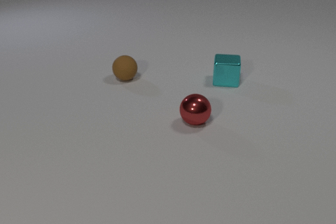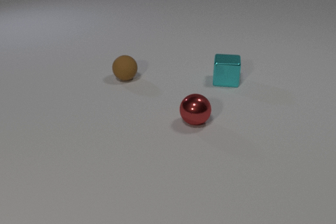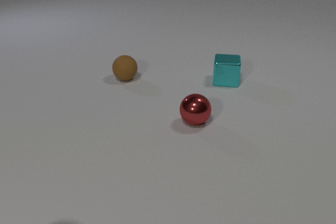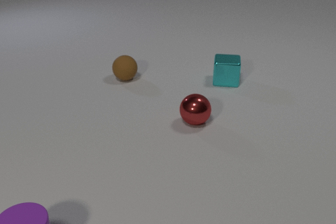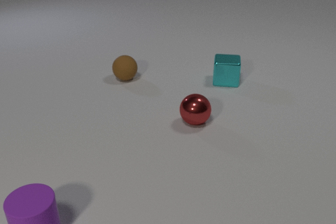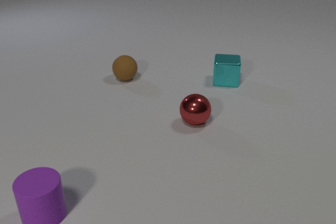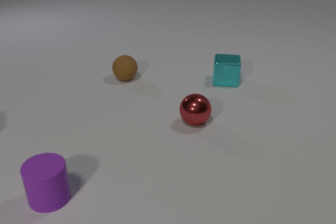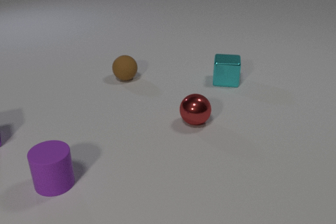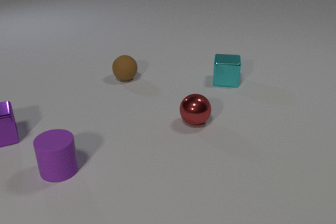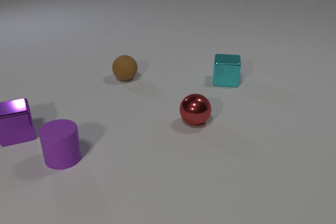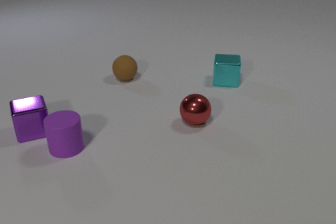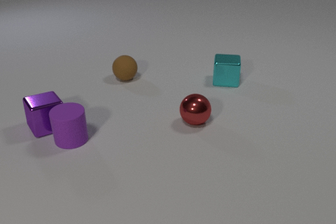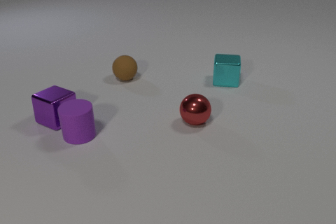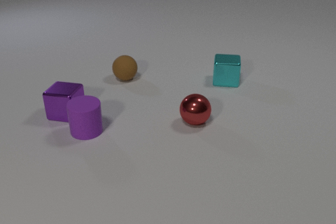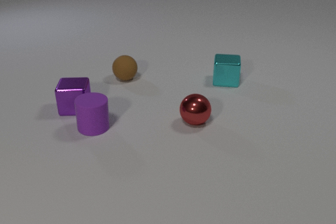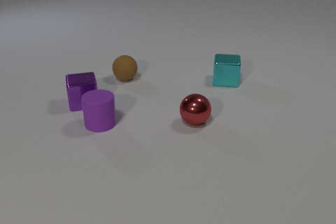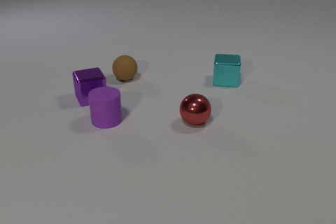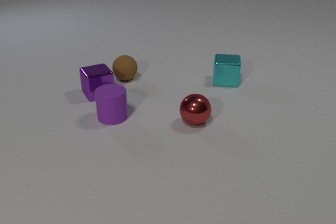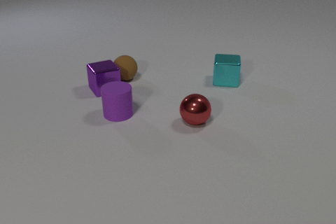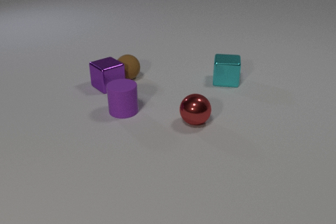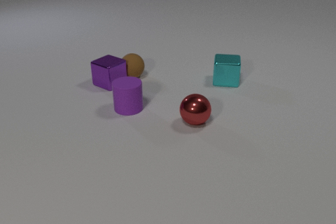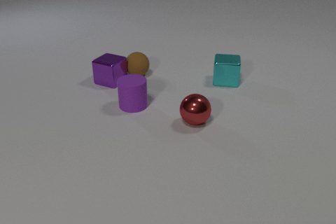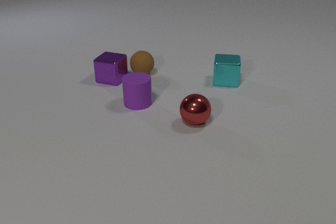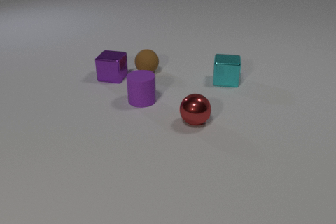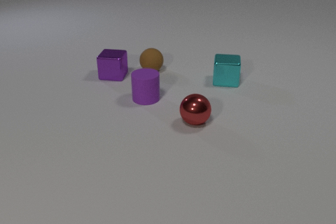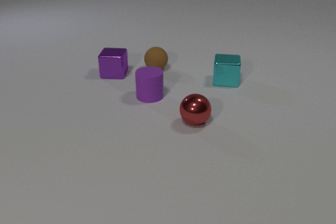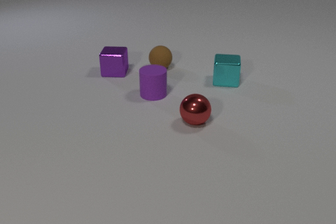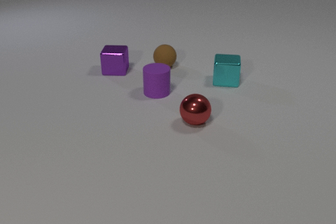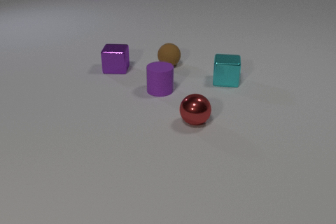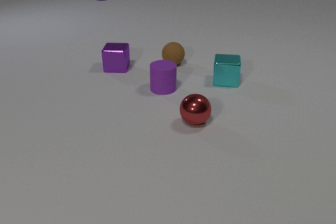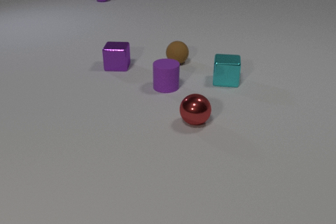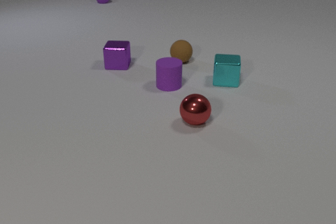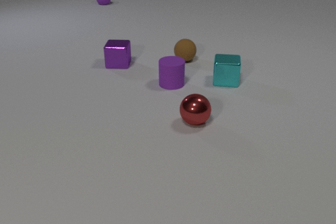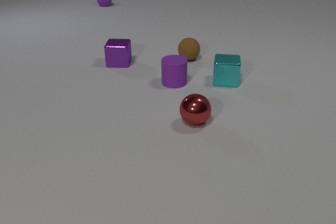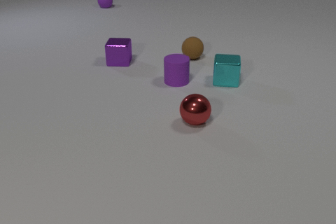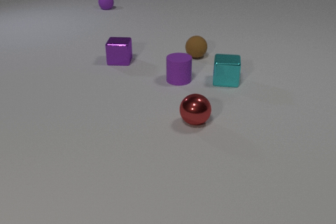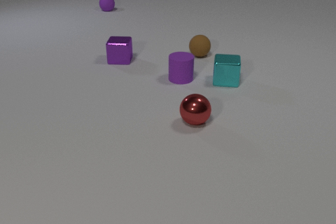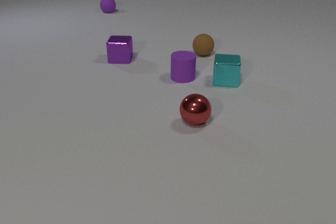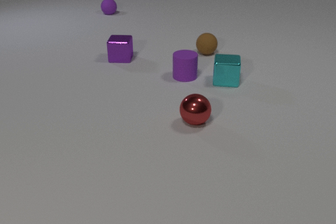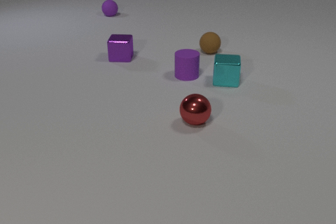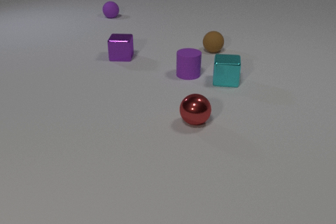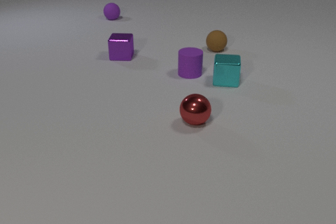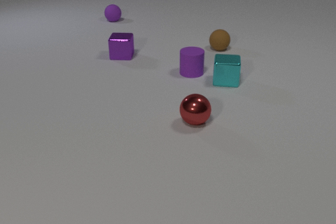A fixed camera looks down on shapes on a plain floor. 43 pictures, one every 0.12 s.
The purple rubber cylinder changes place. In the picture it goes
away from the camera.
The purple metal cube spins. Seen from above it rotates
counterclockwise.
0.00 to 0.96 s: The purple rubber cylinder comes in at the bottom edge, slides away from the camera. The purple metal cube comes in at the left edge, slides to the right.
0.96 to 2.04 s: The purple rubber cylinder slides away from the camera and to the right. The purple metal cube slides to the right and away from the camera, spins counterclockwise seen from above by about 90 degrees, its near face sliding to the right. The purple rubber cylinder and the purple metal cube collide.
2.04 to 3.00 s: The purple rubber cylinder slides away from the camera and to the right. The purple metal cube slides away from the camera, spins so that its near face slides to the right, counterclockwise seen from above. The brown rubber sphere rolls to the right and away from the camera. The purple metal cube and the brown rubber sphere collide.
3.00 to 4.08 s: The purple rubber cylinder slides away from the camera and to the right. The purple metal cube slides away from the camera. The brown rubber sphere rolls to the right and away from the camera. The purple rubber sphere comes in at the top edge, rolls toward the camera.
4.08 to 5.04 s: The purple rubber cylinder slides away from the camera and to the right. The purple metal cube slides away from the camera. The brown rubber sphere rolls to the right and away from the camera. The purple rubber sphere rolls toward the camera.
How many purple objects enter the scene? 3.
What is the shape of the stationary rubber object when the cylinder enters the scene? sphere.
What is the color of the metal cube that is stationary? cyan.
